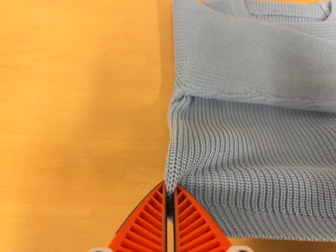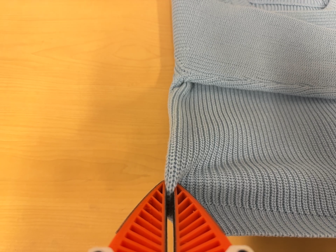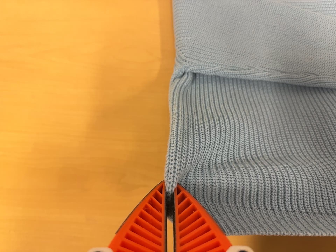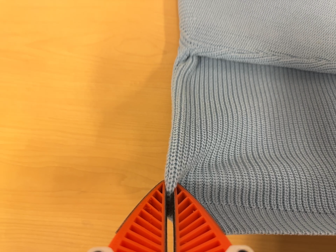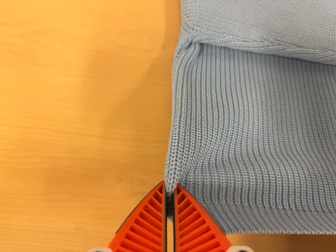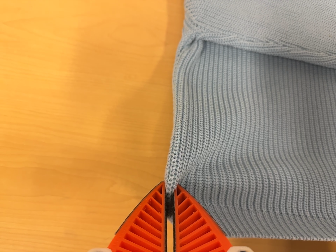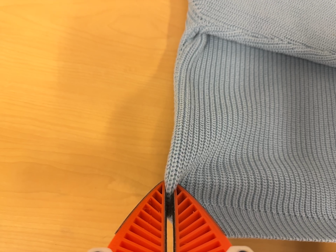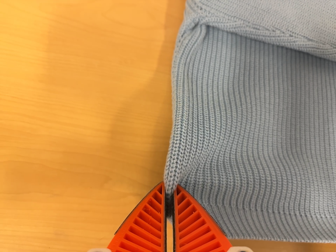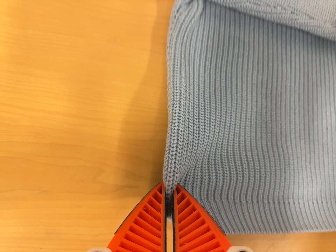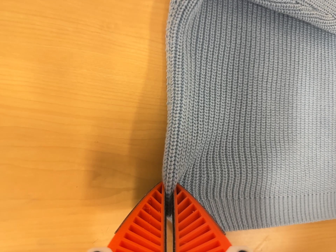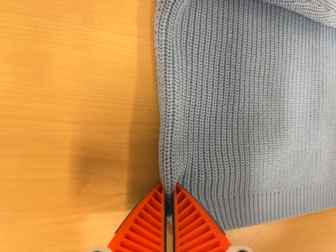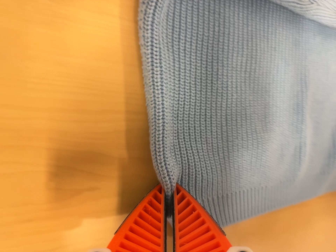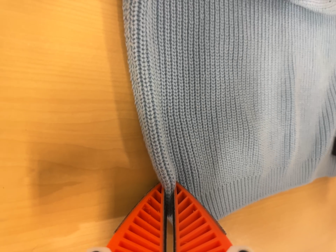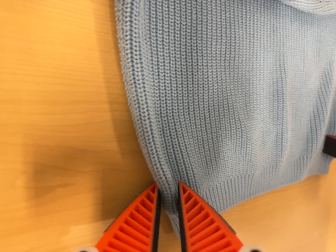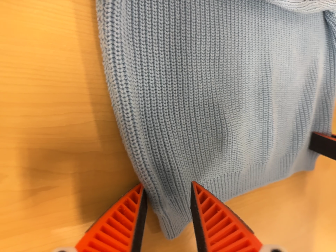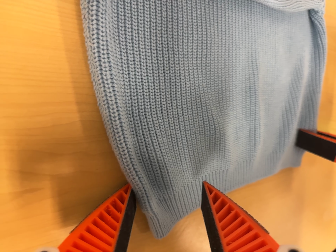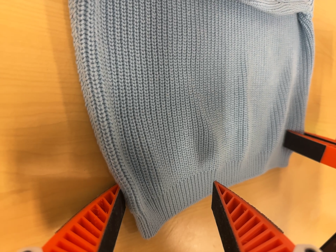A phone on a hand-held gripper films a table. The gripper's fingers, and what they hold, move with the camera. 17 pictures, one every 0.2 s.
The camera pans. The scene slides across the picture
to the left.
The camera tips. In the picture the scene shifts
upward.
0.0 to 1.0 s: The camera travels forward, about 7 cm, so what stands in front looms larger.
1.0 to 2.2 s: The camera swings to its right by about 25 degrees, and the scene slides to the left. It travels forward, to its left and toward the top of its view, about 12 cm, so what stands in front looms larger. Its aim tips toward the bottom of its view by about 20 degrees, and the scene shifts upward.
2.2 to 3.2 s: The camera pans to its right by about 10 degrees.
The film runs backward here.
